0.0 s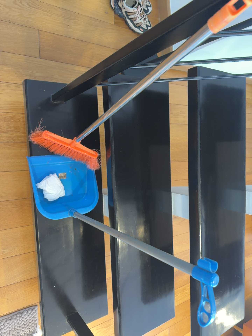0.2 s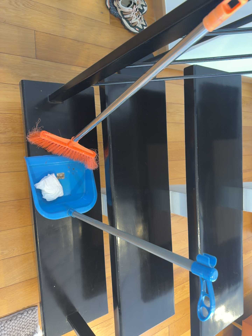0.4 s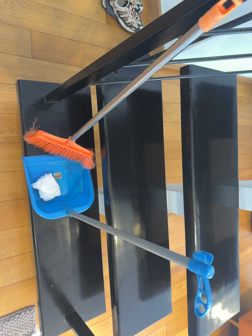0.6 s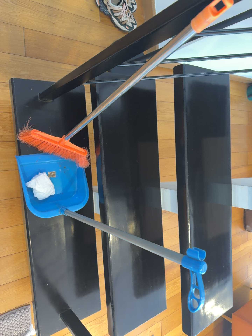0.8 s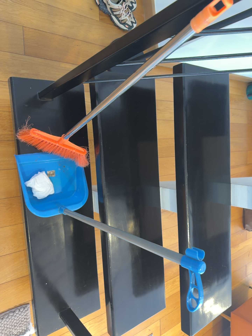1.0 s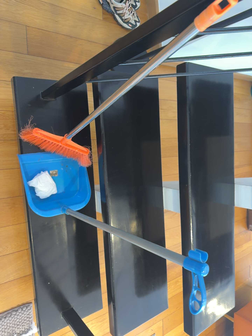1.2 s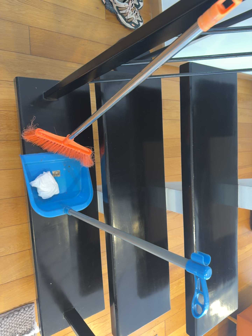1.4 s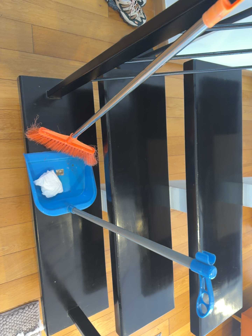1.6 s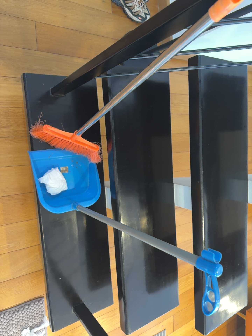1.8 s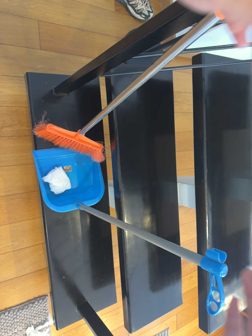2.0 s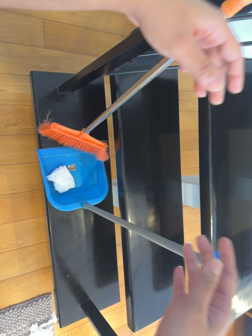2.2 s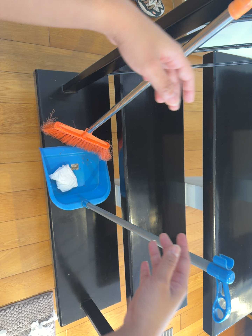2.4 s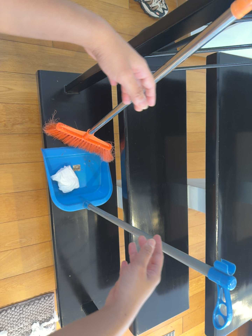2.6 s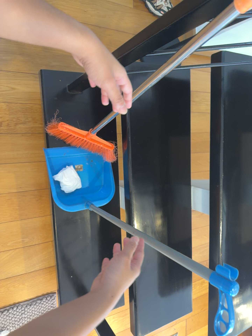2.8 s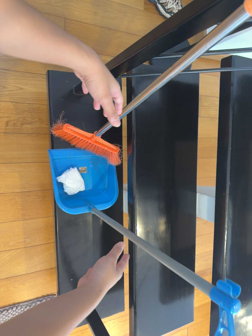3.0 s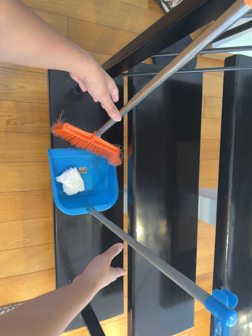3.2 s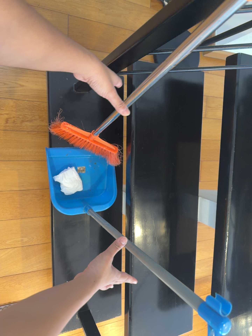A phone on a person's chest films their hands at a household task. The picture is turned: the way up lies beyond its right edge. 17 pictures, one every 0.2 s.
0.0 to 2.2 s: The camera shifts only a little, or ends up much as it began.
2.2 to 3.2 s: The camera travels to its right and forward, about 9 cm.
The film runs backward here.
